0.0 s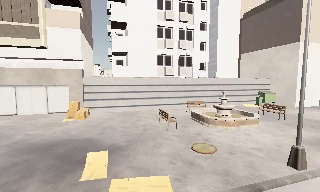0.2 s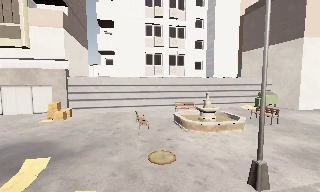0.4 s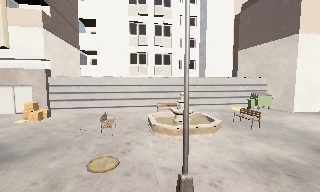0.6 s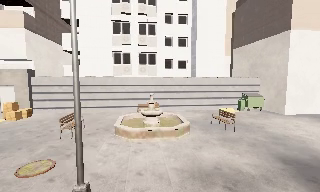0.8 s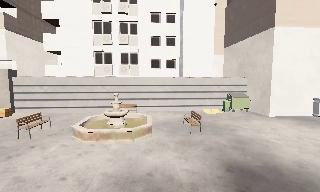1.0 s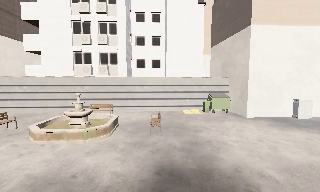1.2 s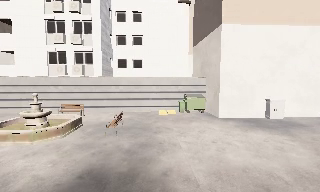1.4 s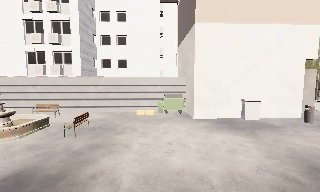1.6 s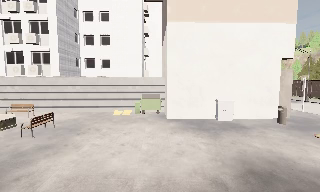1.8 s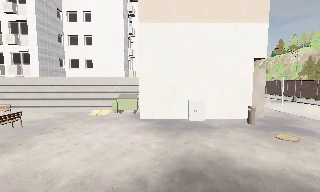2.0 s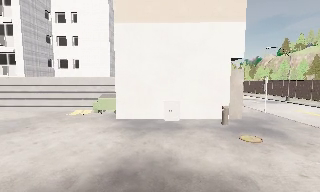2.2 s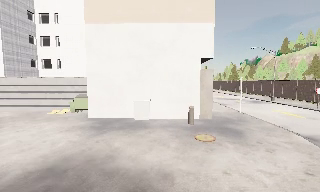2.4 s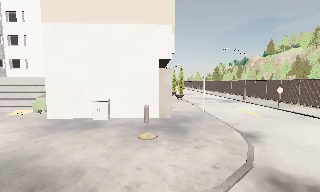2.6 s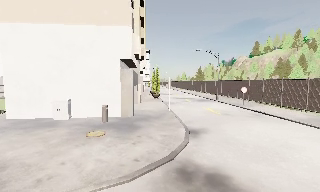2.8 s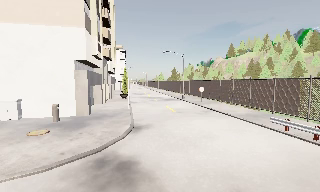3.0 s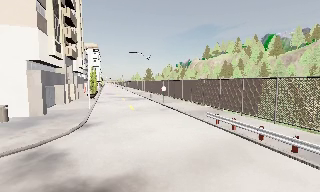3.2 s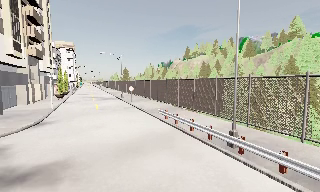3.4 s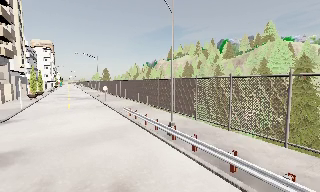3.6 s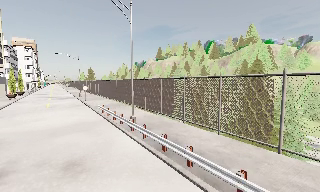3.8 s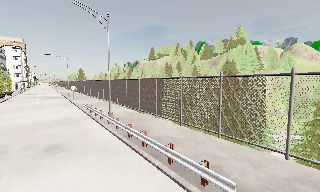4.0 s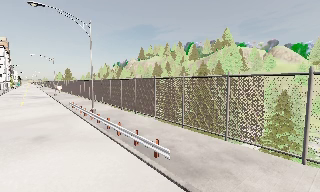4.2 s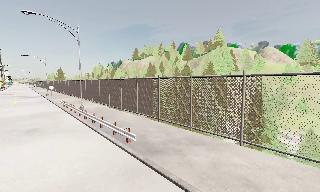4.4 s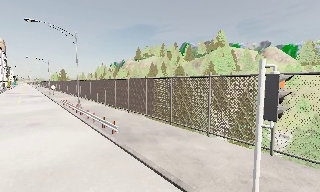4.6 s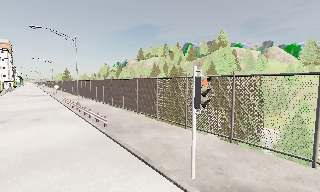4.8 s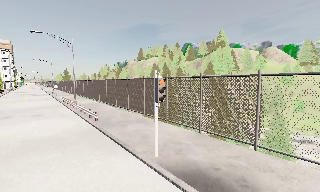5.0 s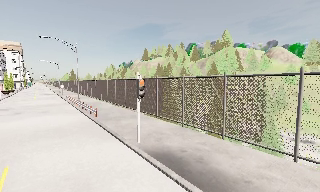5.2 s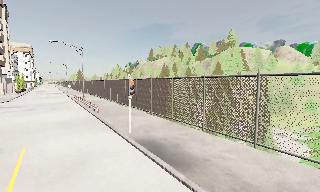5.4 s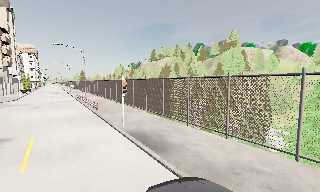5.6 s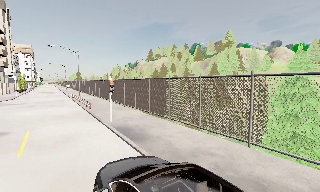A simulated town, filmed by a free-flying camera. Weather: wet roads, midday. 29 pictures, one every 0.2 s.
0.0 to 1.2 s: The camera pans to its left, which is counterclockwise from overhead, by about 15 degrees. It travels to its right, about 14 m, so close, fixed things drift to the left.
1.2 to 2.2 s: The camera travels to its right, about 11 m, so close, fixed things drift to the left.
2.2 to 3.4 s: The camera swings to its right by about 30 degrees, and the scene slides to the left. It travels to its right, about 14 m, so close, fixed things drift to the left.
3.4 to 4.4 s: The camera swings to its right by about 10 degrees, and the scene slides to the left. It travels backward and to its right, about 10 m, so what stands in front gets smaller.
4.4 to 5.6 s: The camera travels backward and to its right, about 10 m, so what stands in front gets smaller.
The film runs backward here.
